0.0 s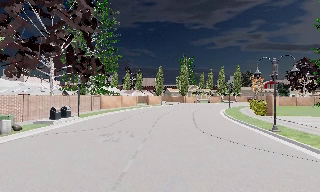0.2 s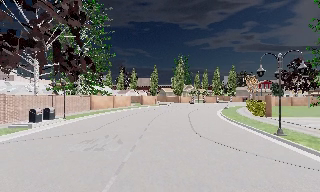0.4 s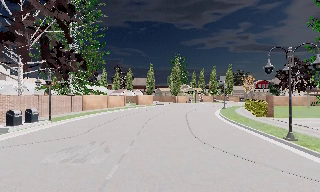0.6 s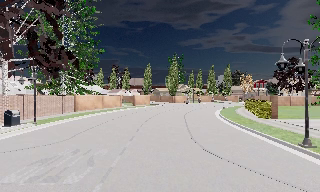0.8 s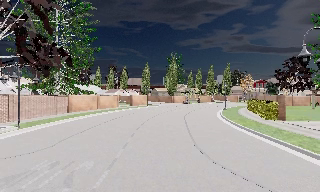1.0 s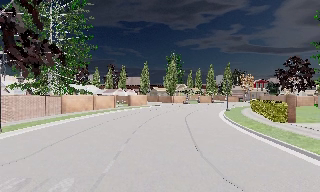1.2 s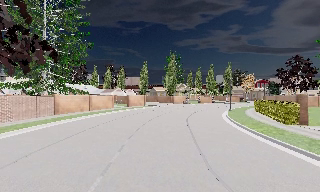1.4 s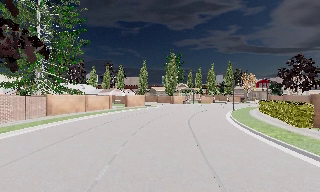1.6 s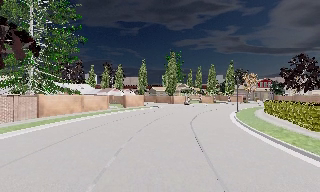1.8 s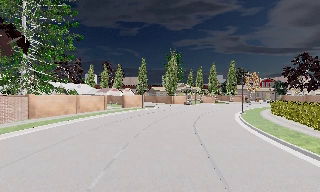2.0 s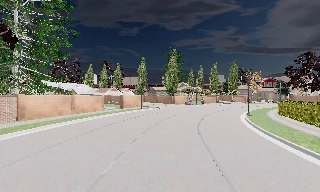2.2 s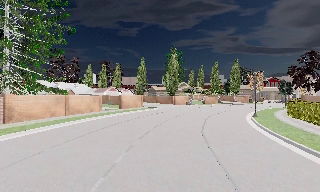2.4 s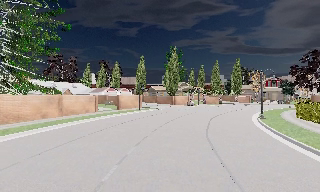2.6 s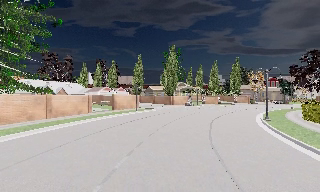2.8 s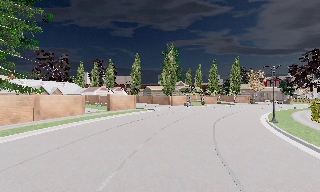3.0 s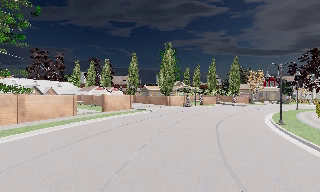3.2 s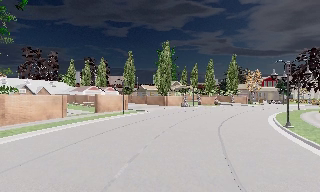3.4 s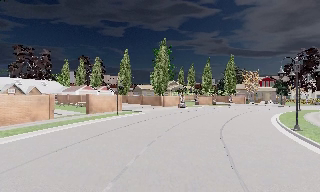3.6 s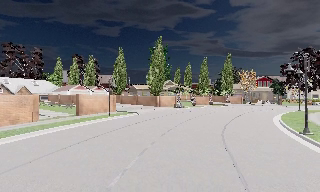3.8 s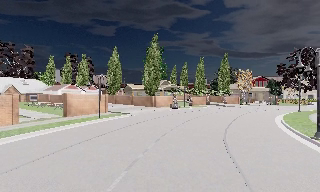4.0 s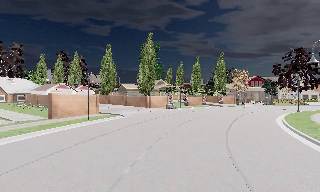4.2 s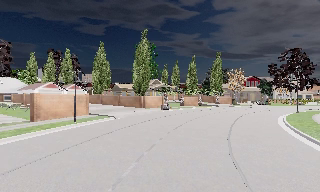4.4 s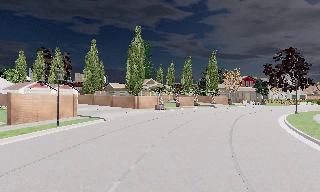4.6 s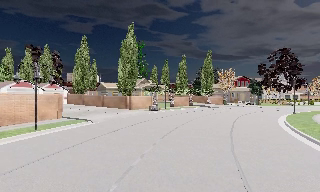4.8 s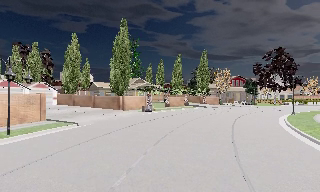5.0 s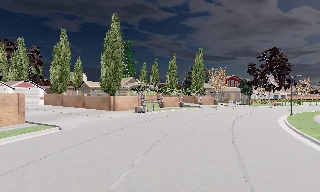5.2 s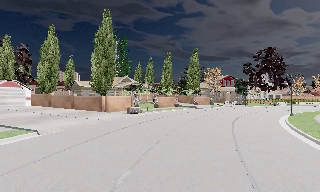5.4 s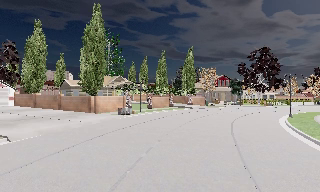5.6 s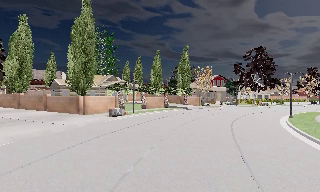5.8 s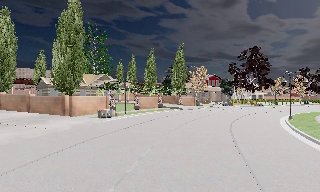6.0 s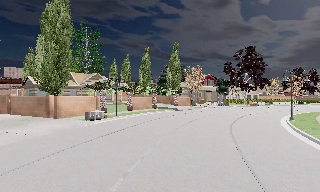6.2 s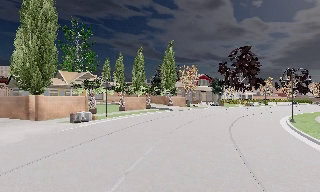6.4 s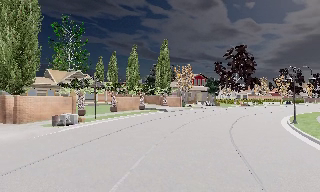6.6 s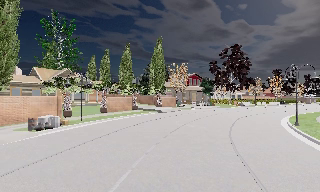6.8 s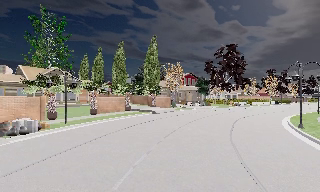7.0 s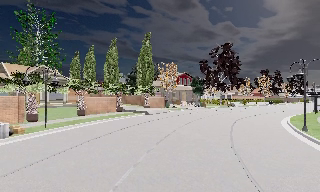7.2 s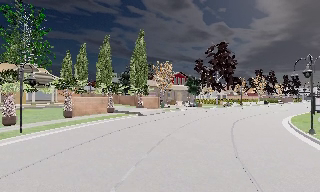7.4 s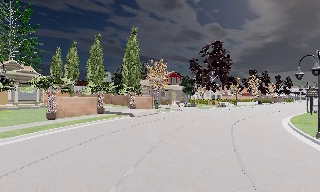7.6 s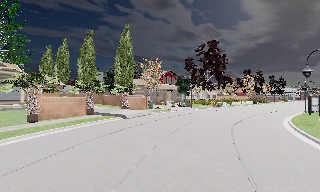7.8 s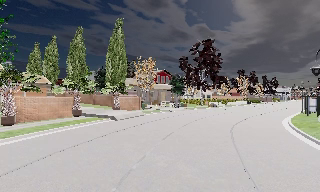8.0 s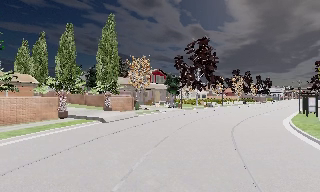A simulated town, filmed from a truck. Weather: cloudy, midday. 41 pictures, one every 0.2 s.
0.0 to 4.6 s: The camera swings to its right by about 20 degrees, and the scene slides to the left. It travels forward, about 30 m, so what stands in front looms larger.
4.6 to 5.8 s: The camera swings to its right by about 10 degrees, and the scene slides to the left. It travels forward, about 7 m, so what stands in front looms larger.
5.8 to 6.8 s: The camera travels forward, about 6 m, so what stands in front looms larger.
6.8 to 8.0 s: The camera swings to its right by about 10 degrees, and the scene slides to the left. It travels forward, about 7 m, so what stands in front looms larger.
The film runs forward here.
